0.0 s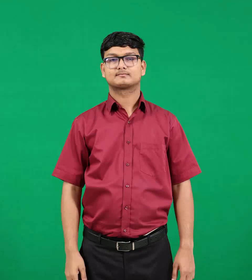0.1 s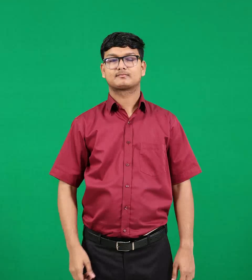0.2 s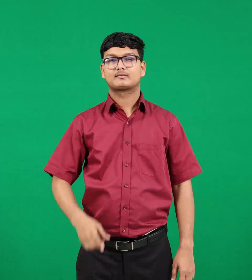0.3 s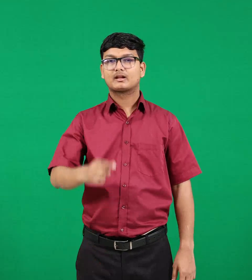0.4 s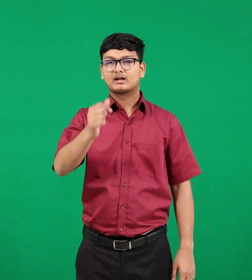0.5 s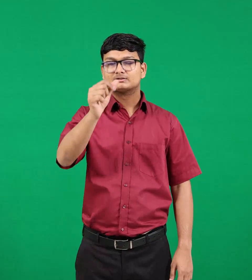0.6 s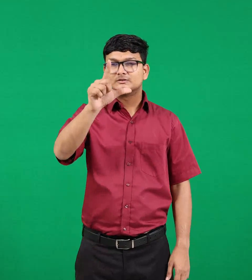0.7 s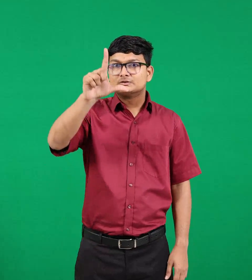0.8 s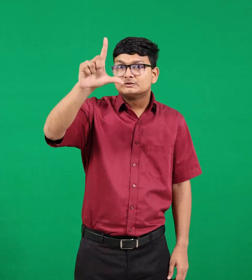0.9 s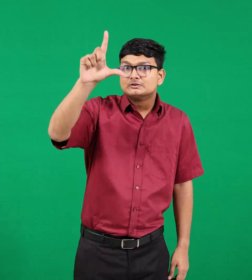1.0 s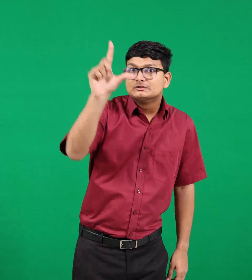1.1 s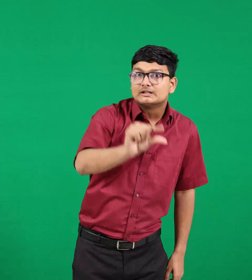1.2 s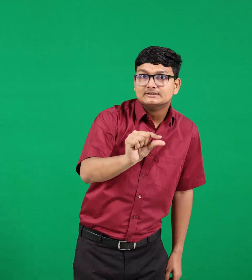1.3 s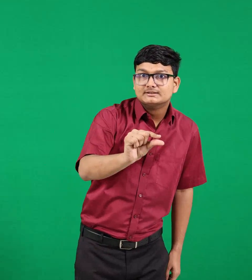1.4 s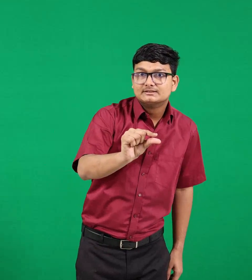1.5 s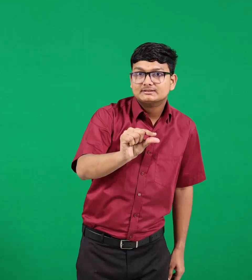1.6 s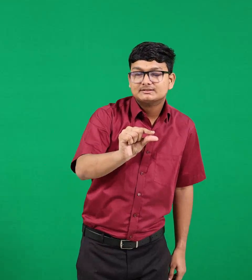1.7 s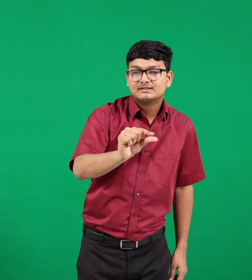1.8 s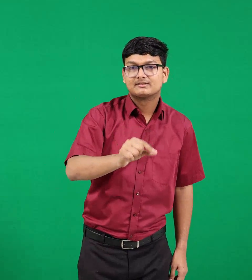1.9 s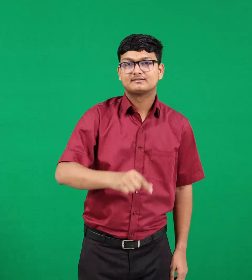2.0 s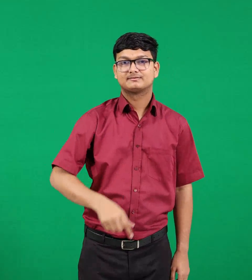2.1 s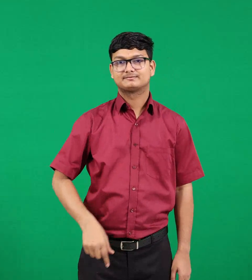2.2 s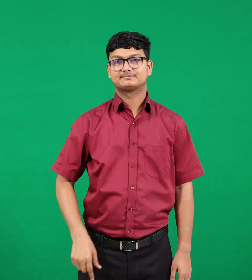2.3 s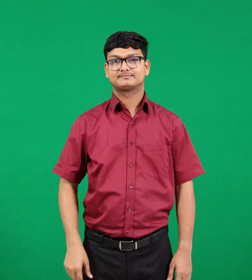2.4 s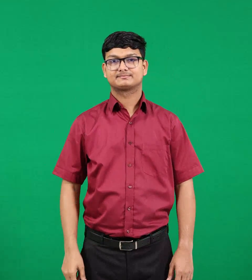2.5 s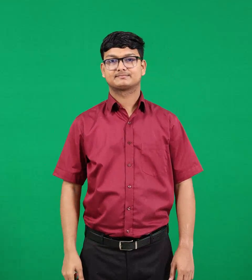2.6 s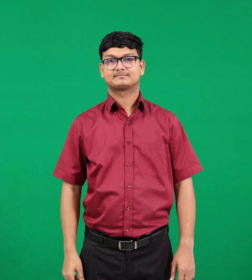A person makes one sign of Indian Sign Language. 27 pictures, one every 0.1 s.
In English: cheaper
